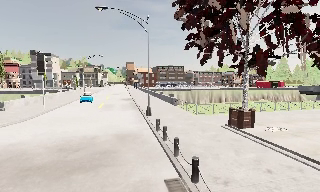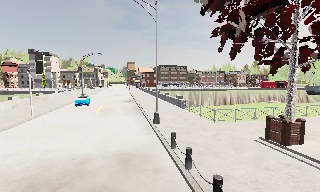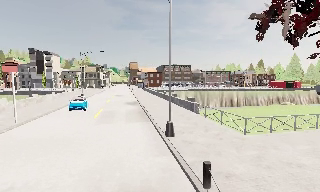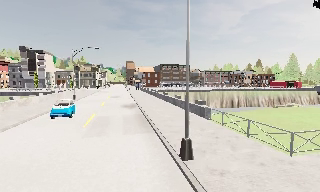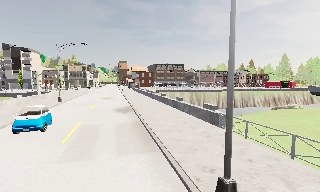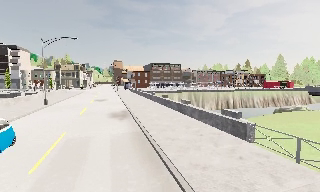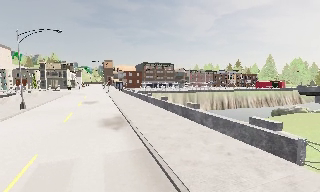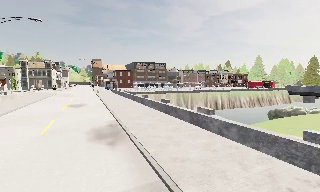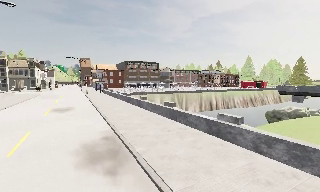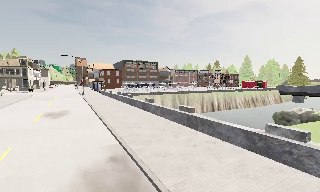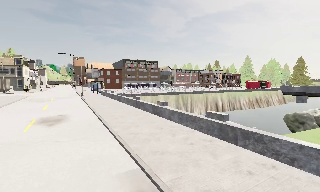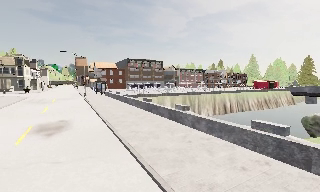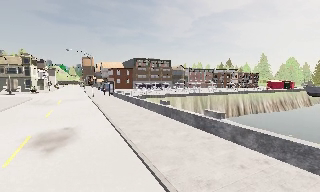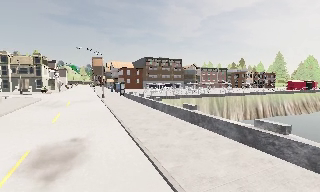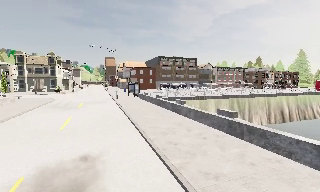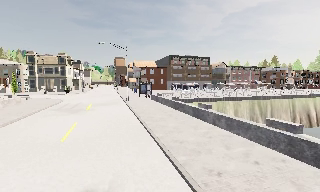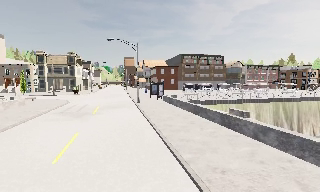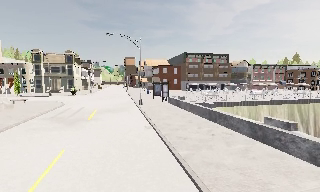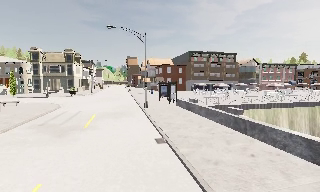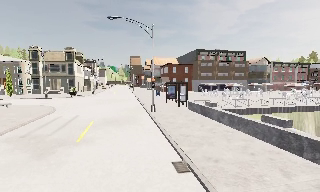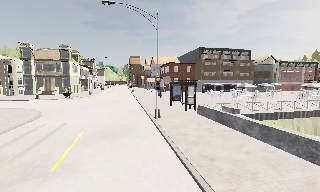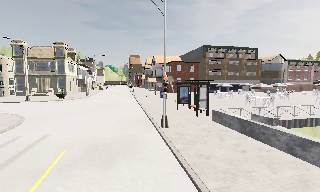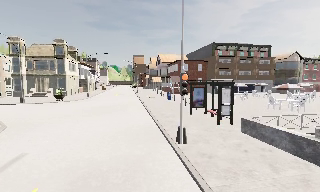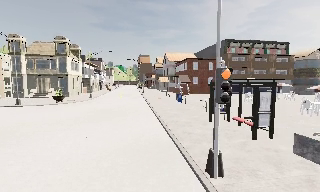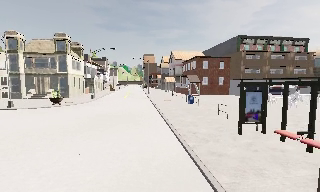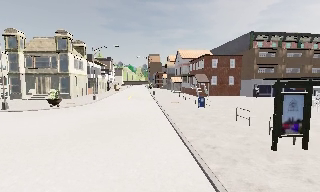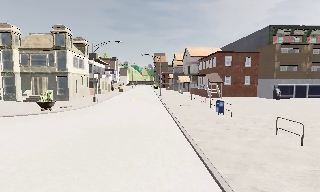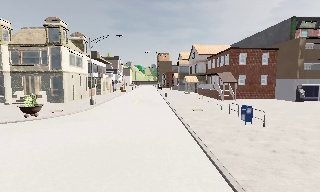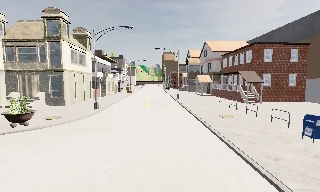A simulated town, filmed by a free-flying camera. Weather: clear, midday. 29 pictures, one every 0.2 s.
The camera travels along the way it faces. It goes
forward.
0.0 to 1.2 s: The camera travels forward, about 14 m, so what stands in front looms larger.
1.2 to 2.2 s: The camera travels forward and to its left, about 12 m, so what stands in front looms larger.
2.2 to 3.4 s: The camera pans to its left, which is counterclockwise from overhead, by about 15 degrees. It travels forward, about 13 m, so what stands in front looms larger.
3.4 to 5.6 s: The scene slides to the right, as the camera pans about 10 degrees to its left. It travels forward, about 25 m, so what stands in front looms larger.
The film runs forward here.
